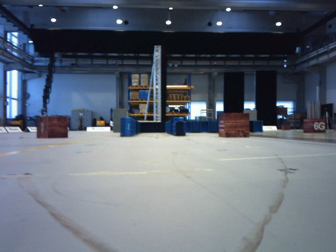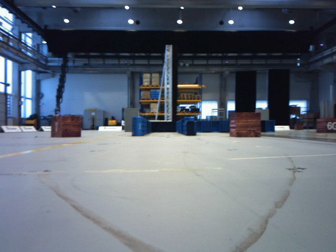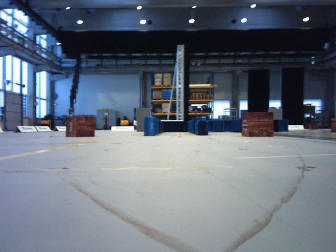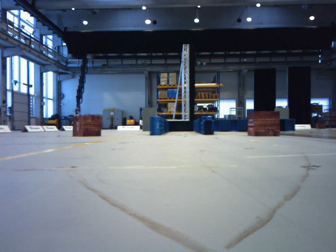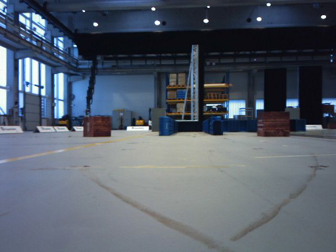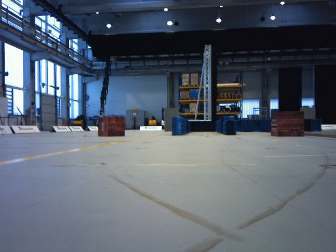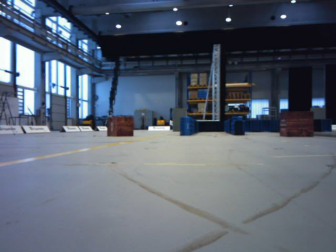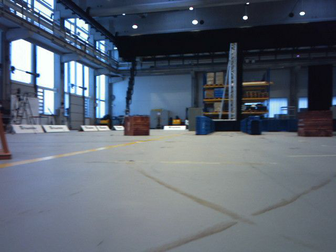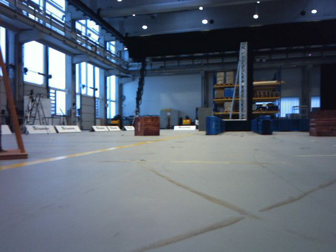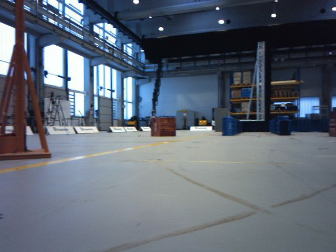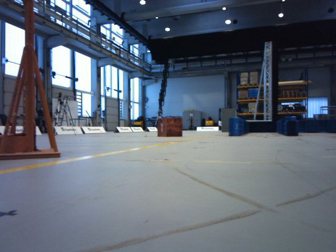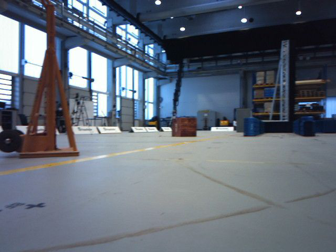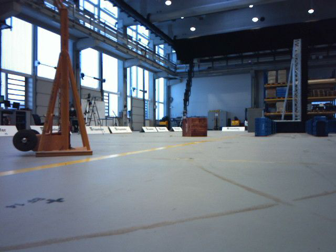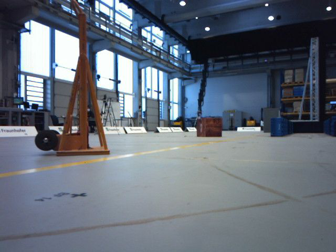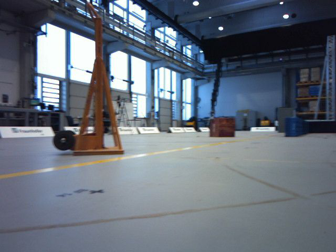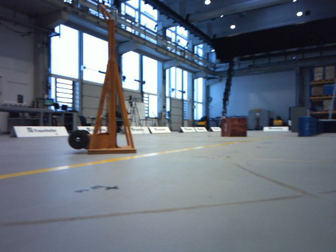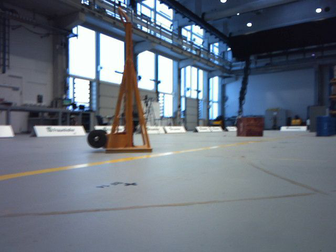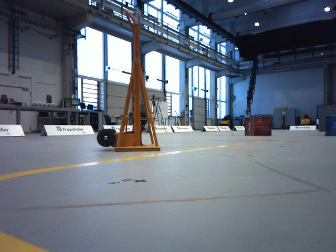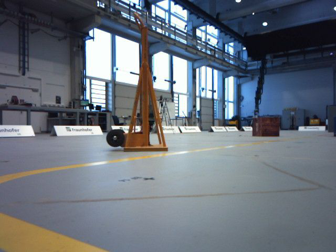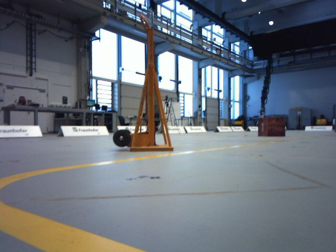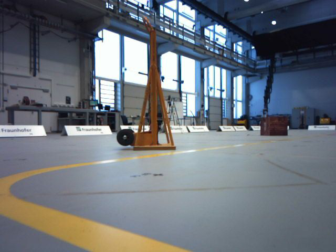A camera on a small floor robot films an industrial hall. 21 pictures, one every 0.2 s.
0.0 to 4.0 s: The camera pans to its left, which is counterclockwise from overhead, by about 45 degrees. It travels backward, about 0.8 m.
The film runs backward here.
